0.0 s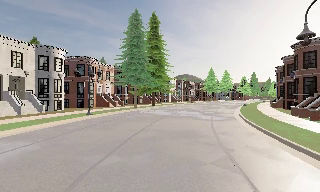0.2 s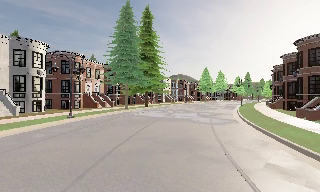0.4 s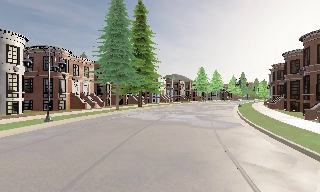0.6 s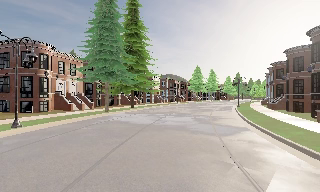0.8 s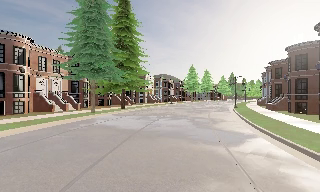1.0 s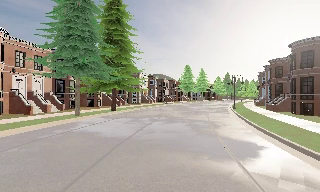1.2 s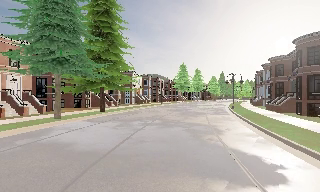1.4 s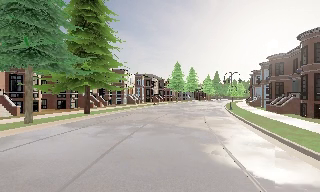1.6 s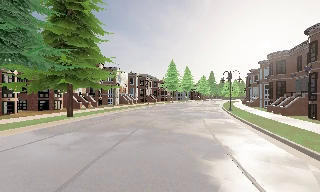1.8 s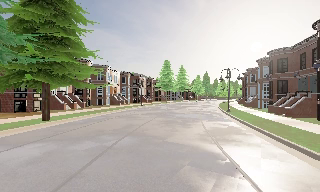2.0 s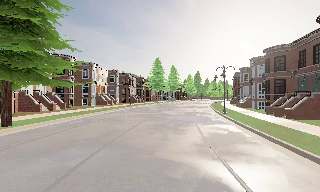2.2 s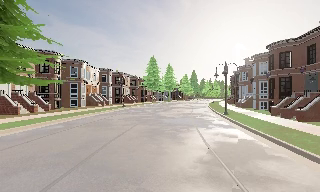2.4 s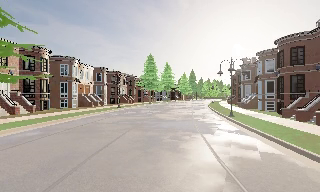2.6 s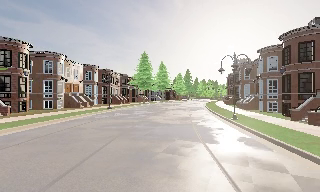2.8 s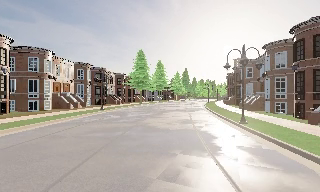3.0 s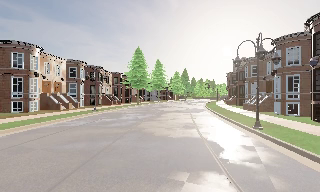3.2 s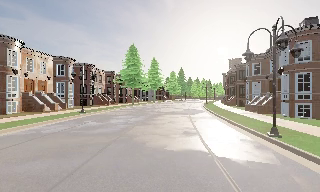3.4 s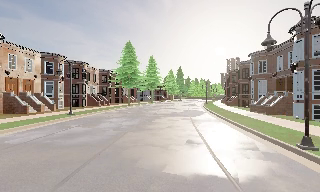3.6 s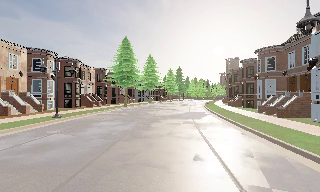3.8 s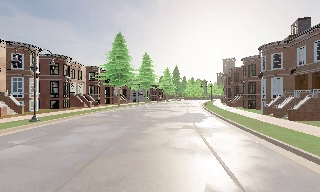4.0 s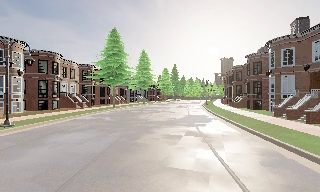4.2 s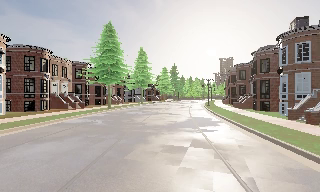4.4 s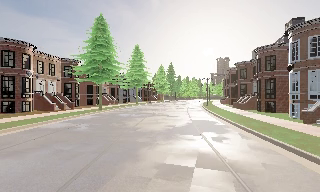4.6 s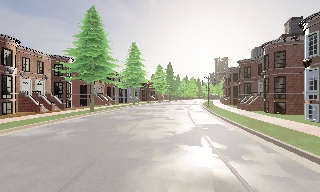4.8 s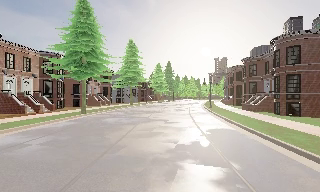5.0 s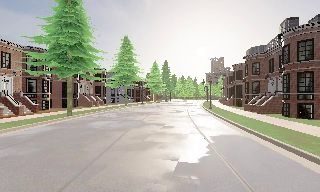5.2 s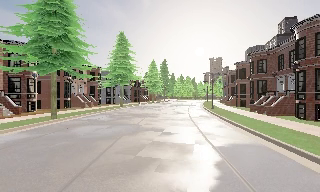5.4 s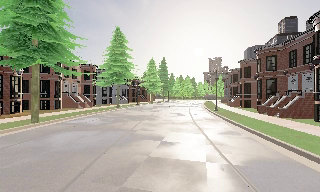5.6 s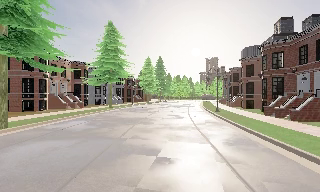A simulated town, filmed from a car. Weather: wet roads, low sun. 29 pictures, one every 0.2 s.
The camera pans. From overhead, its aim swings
clockwise.
The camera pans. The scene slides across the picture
to the left.
0.0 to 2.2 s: The scene slides to the left, as the camera pans about 20 degrees to its right. It travels forward, about 18 m, so what stands in front looms larger.
2.2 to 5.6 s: The camera pans to its right, which is clockwise from overhead, by about 15 degrees. It travels forward, about 30 m, so what stands in front looms larger.
The film runs forward here.
